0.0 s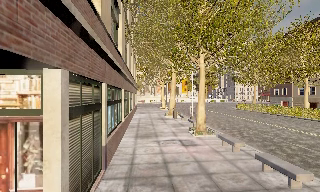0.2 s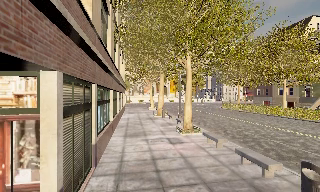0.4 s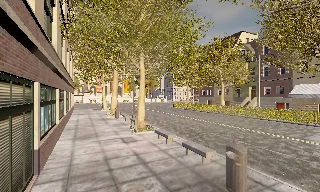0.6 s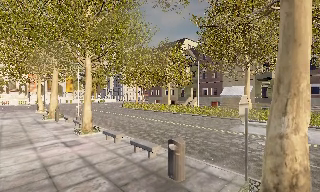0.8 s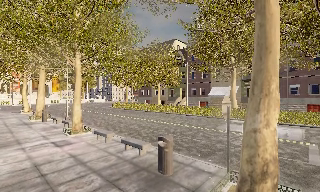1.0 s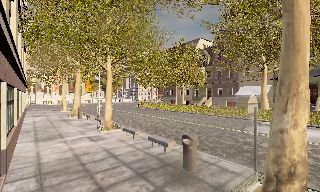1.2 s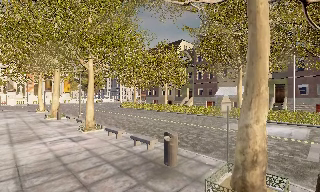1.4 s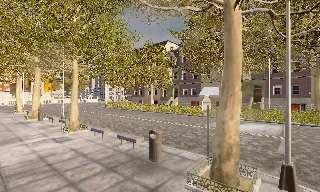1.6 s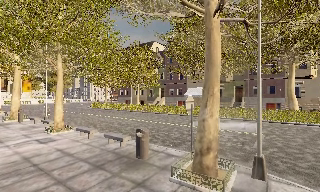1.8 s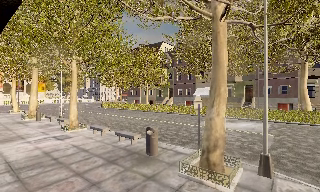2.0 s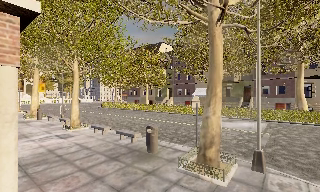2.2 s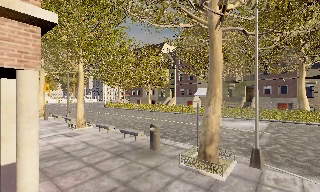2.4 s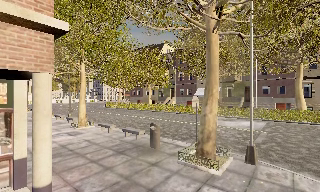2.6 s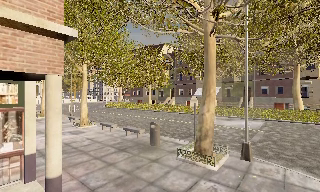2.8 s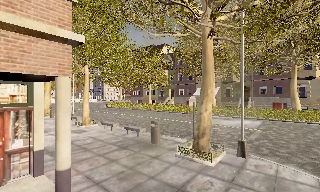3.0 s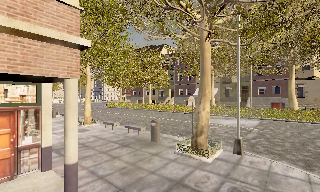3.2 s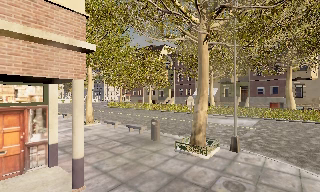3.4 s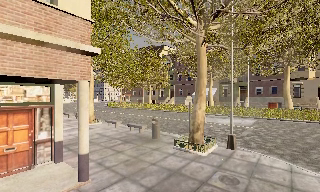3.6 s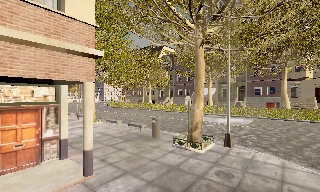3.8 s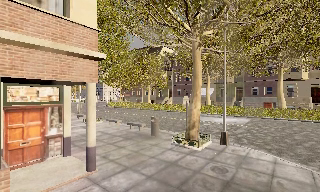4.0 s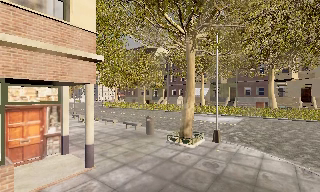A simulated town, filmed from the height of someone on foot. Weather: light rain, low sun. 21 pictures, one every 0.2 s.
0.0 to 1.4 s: The scene slides to the left, as the camera pans about 45 degrees to its right. It travels backward, about 2.5 m.
1.4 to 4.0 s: The camera travels backward, about 4.5 m, so what stands in front gets smaller.
The film runs backward here.
